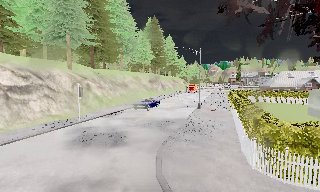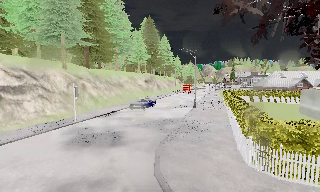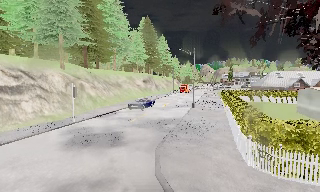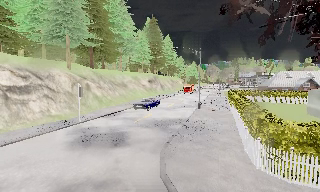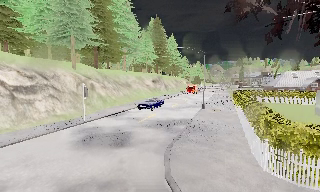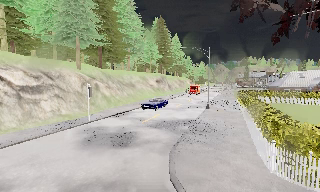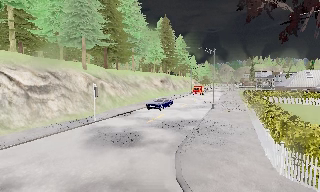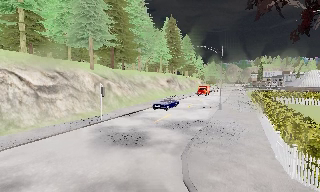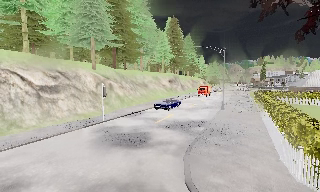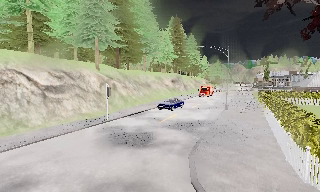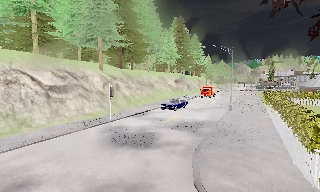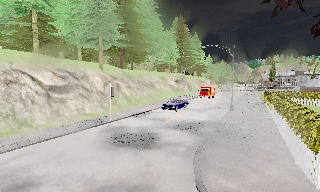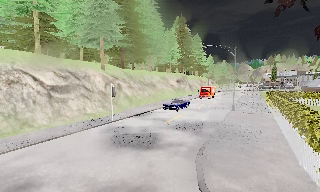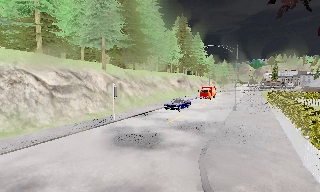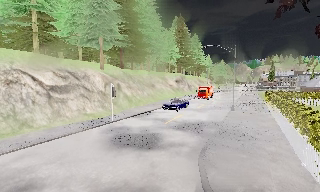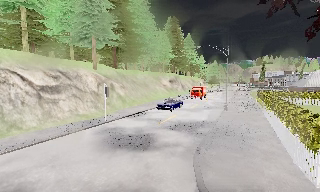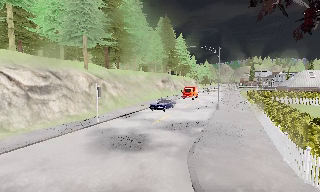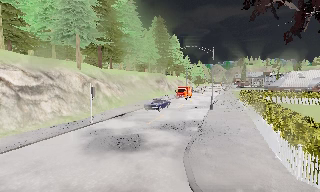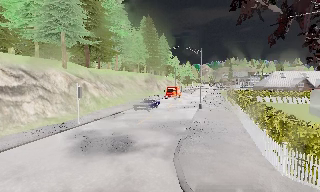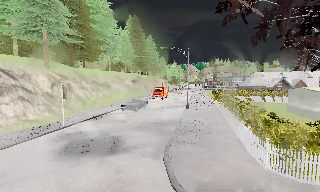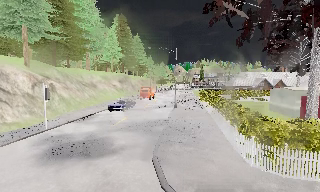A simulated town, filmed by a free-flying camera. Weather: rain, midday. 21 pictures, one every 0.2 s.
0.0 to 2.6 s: The camera travels to its left and forward, about 1 m, so close, fixed things drift to the right.
2.6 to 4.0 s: The camera swings to its right by about 20 degrees, and the scene slides to the left.
The film runs forward here.
